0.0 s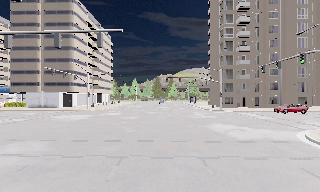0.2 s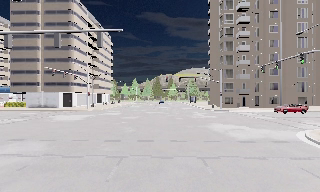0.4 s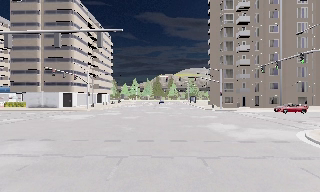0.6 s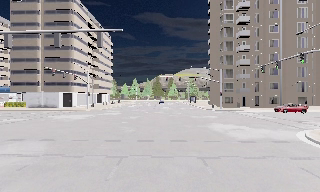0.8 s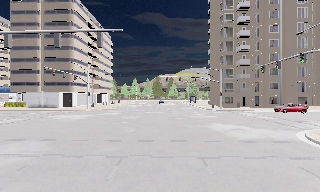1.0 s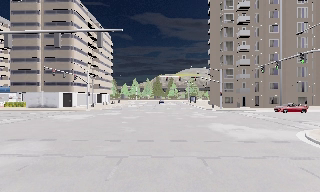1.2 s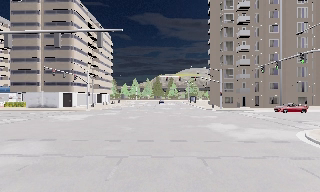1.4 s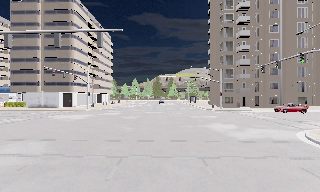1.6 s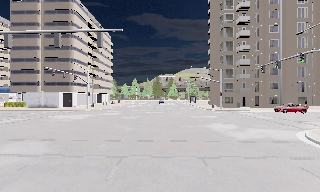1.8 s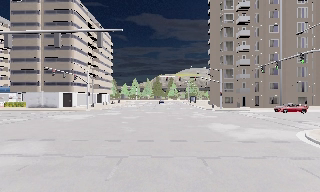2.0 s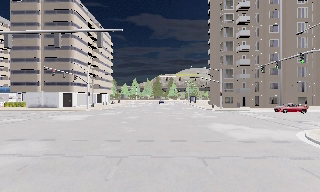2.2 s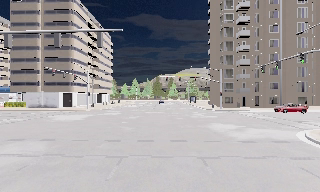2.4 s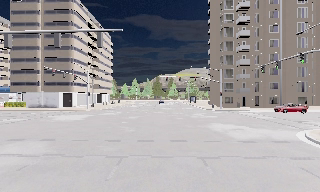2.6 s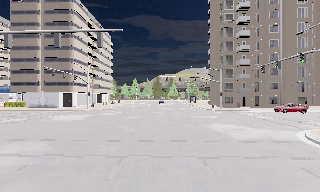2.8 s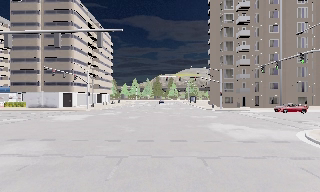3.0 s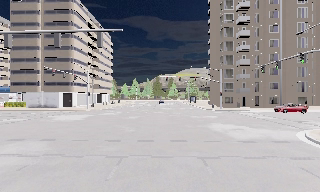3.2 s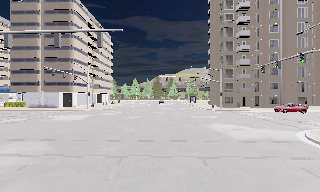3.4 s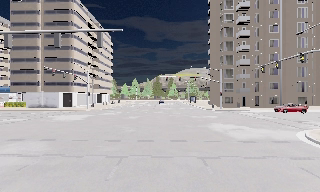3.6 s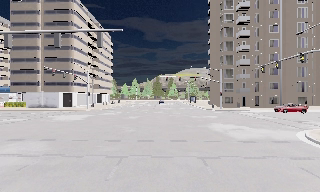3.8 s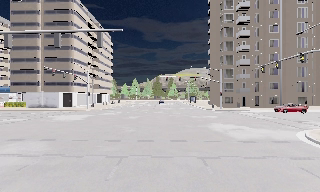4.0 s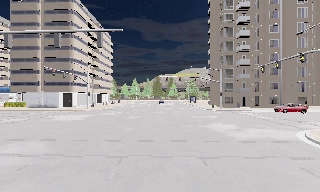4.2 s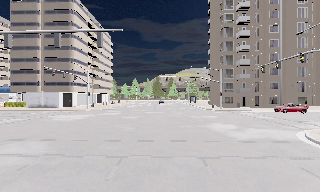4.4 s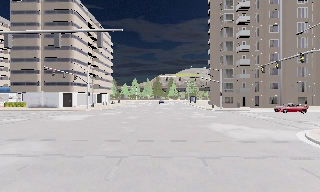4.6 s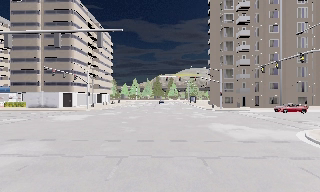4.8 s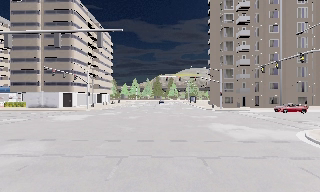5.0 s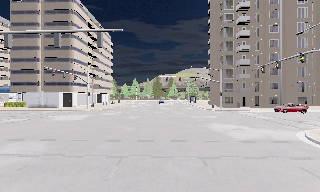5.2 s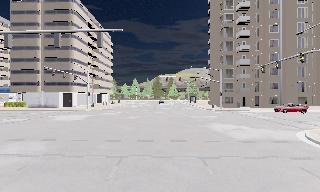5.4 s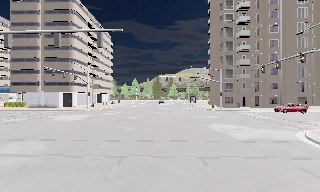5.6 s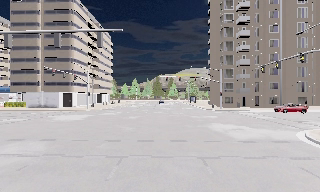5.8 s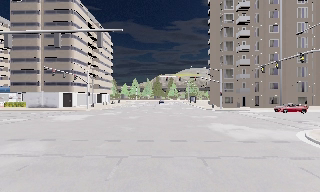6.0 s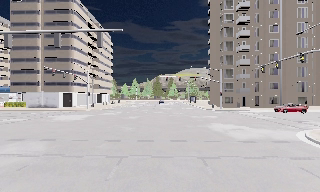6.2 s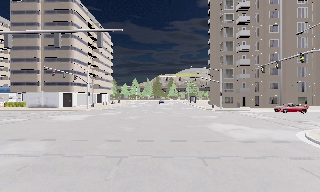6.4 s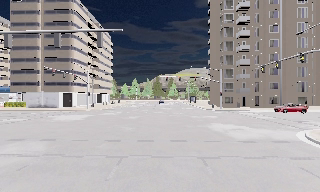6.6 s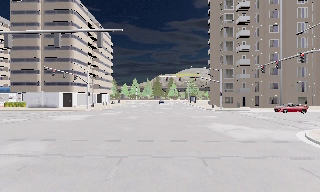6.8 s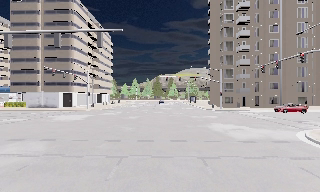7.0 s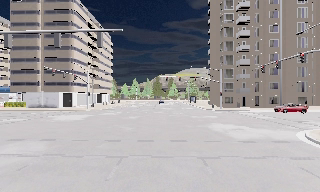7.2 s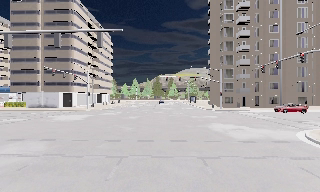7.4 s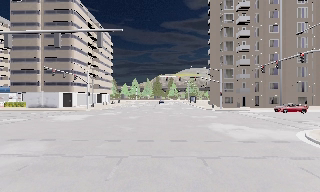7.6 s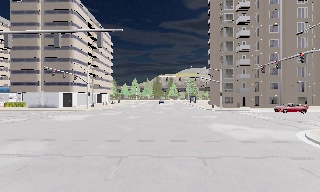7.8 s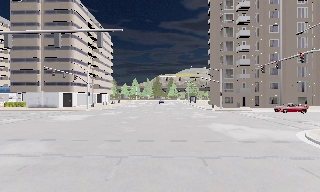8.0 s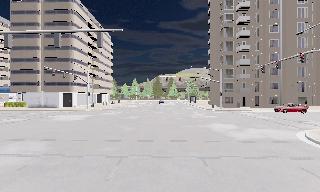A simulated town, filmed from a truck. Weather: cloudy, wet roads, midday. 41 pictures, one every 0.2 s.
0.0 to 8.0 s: The camera keeps its place and its aim.
The film runs forward here.
